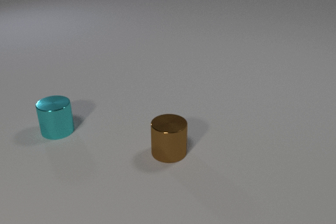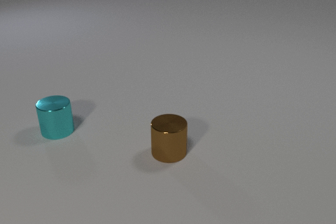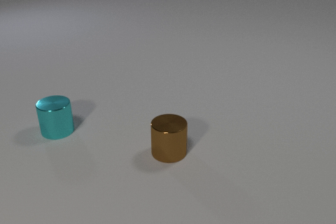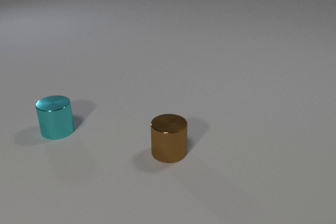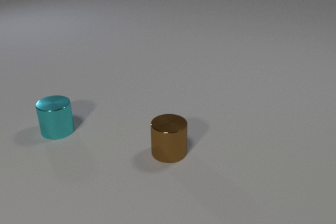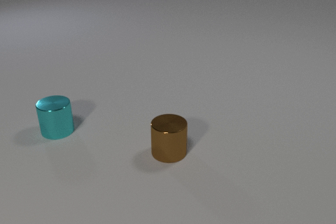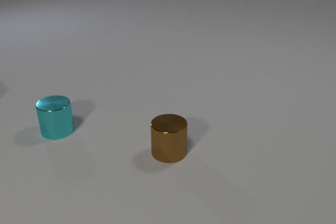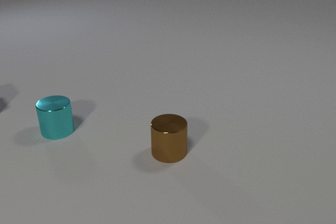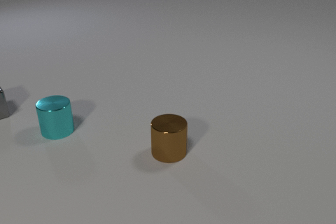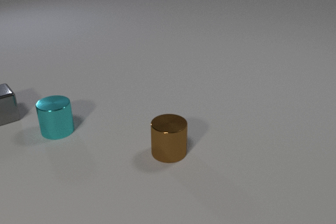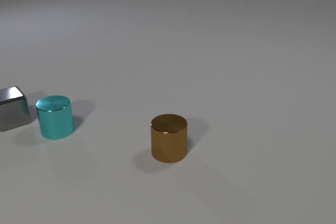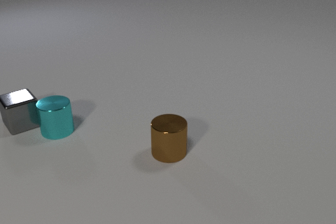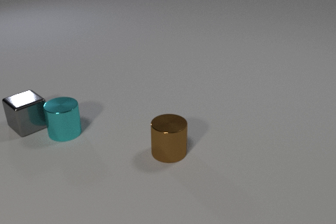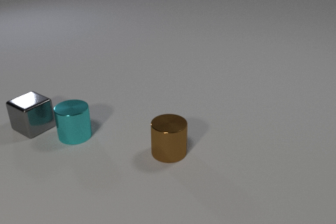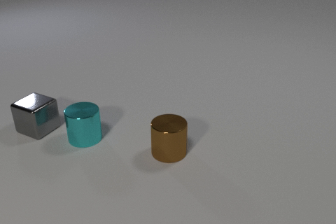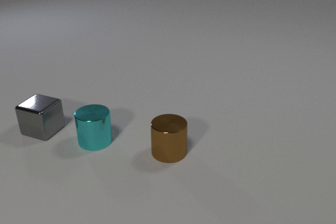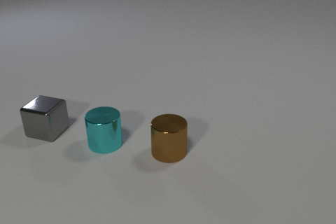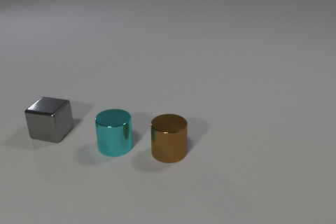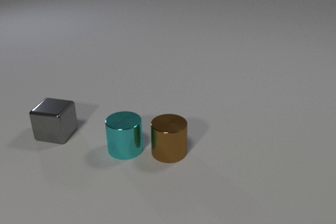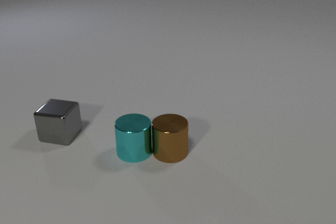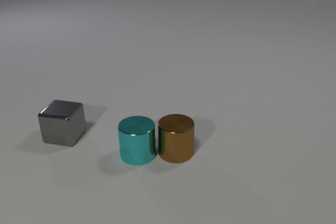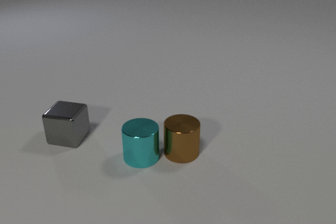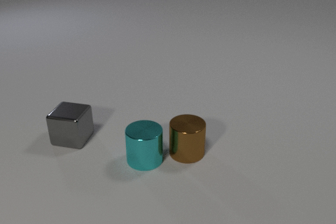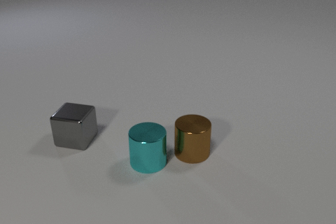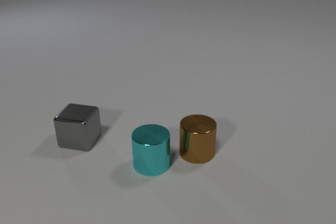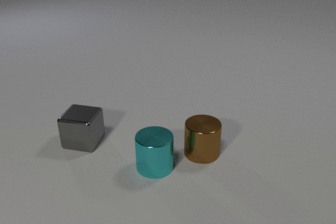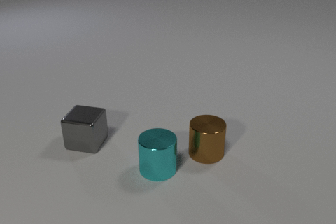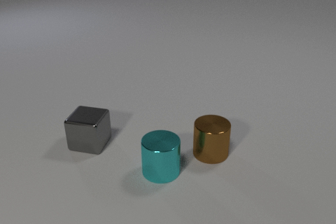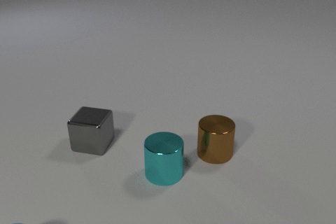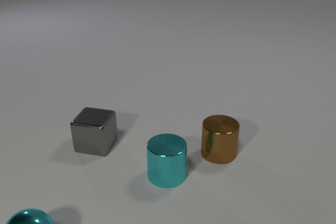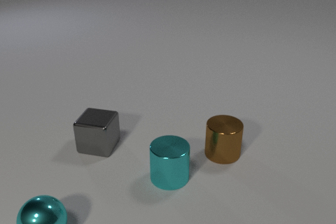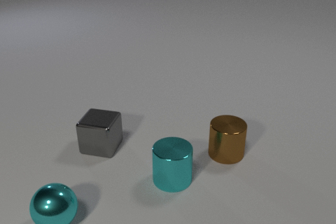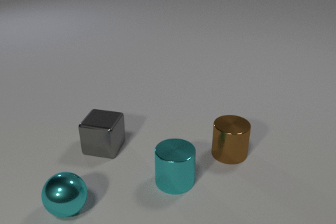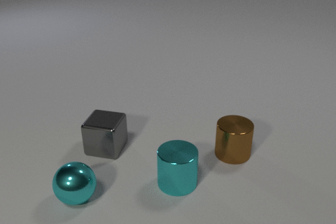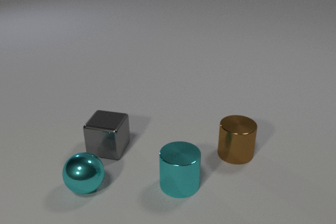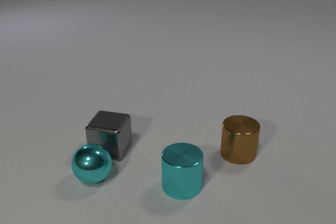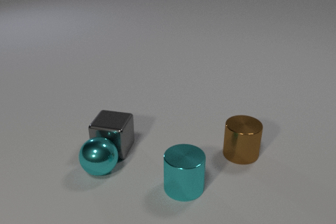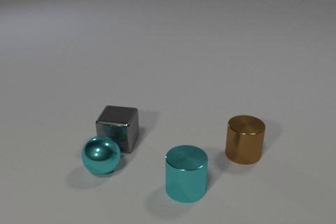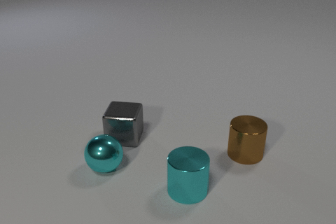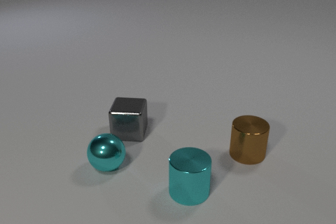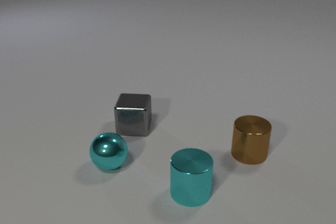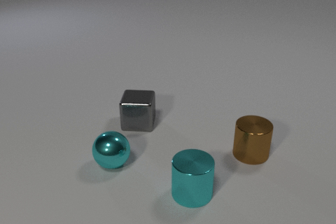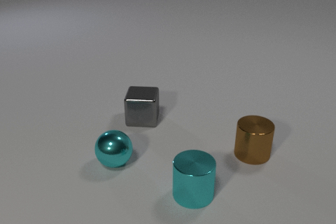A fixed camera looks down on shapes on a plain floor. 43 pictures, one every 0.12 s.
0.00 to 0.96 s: The gray metal cube comes in at the left edge, slides toward the camera and to the right.
0.96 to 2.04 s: The gray metal cube slides toward the camera and to the right, spins counterclockwise seen from above by about 45 degrees, its near face sliding to the right. The cyan metal cylinder slides to the right and toward the camera. The gray metal cube and the cyan metal cylinder collide.
2.04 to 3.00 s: The gray metal cube slides to the right and toward the camera. The cyan metal cylinder slides to the right and toward the camera. The brown metal cylinder slides to the right. The cyan metal cylinder and the brown metal cylinder collide.
3.00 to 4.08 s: The gray metal cube slides to the right and toward the camera. The cyan metal cylinder slides toward the camera and to the right. The cyan metal sphere comes in at the bottom edge, rolls away from the camera and to the right. The brown metal cylinder slides to the right.
4.08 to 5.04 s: The gray metal cube slides away from the camera and to the right. The cyan metal cylinder slides to the right and toward the camera. The cyan metal sphere rolls away from the camera and to the right. The brown metal cylinder slides to the right. The gray metal cube and the cyan metal sphere collide.
Are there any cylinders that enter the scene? no.
How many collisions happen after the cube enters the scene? 3.
What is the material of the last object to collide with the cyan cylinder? metal.
